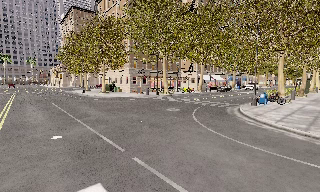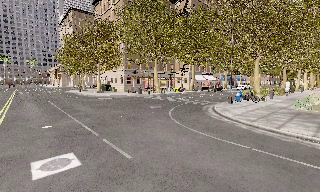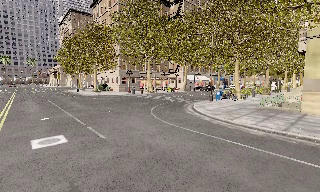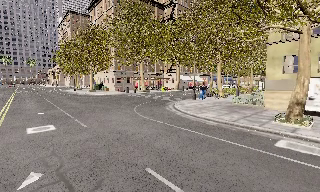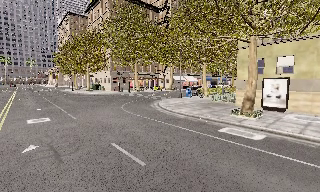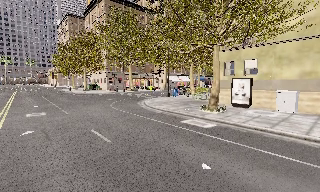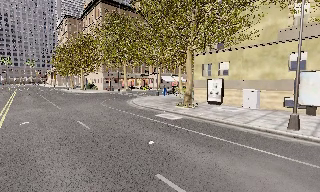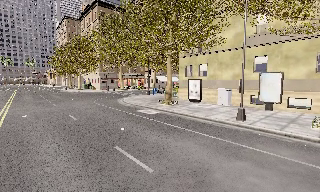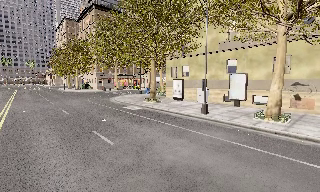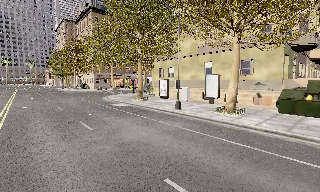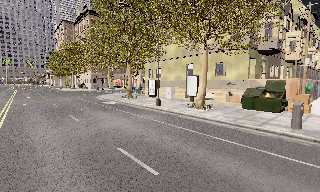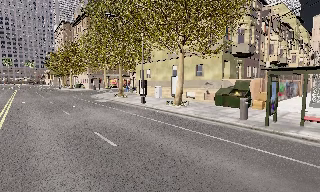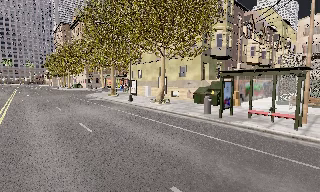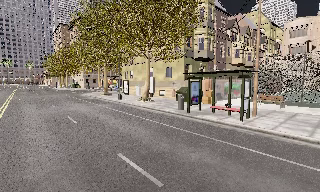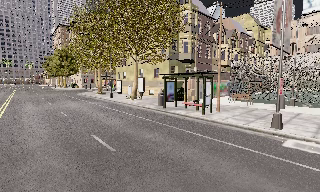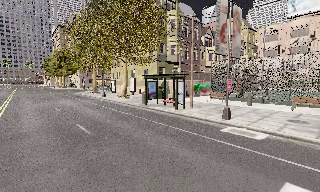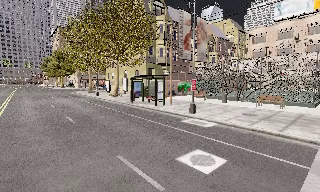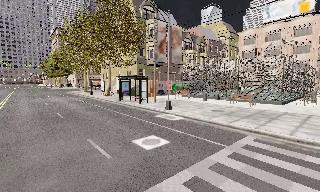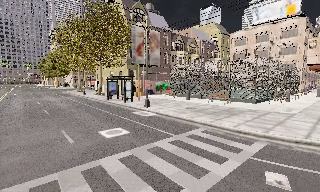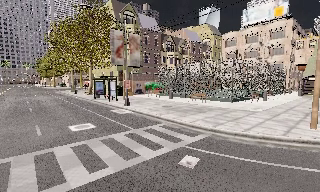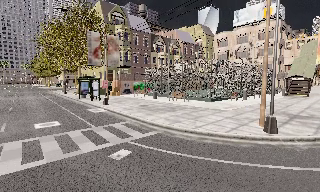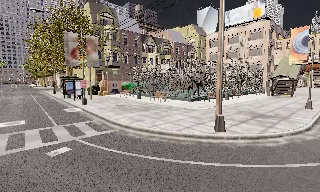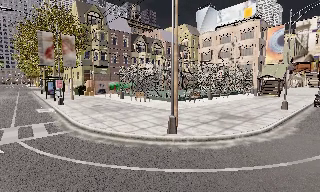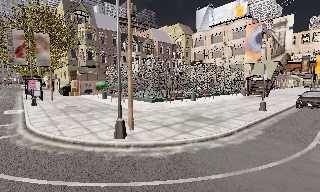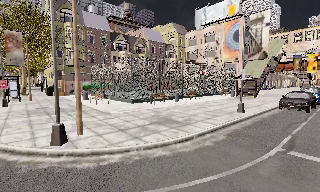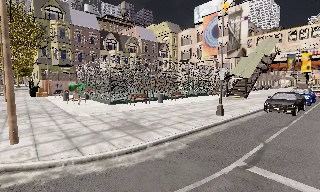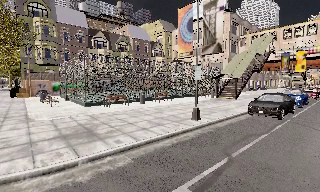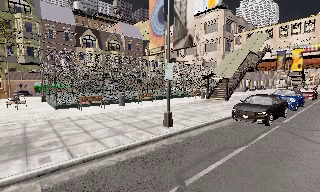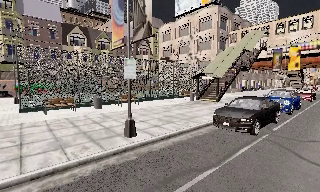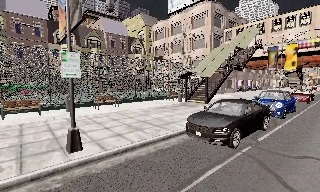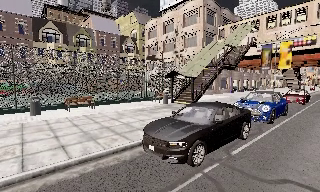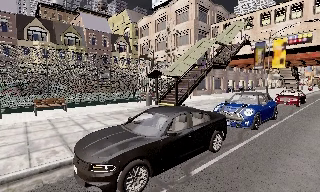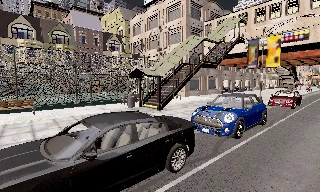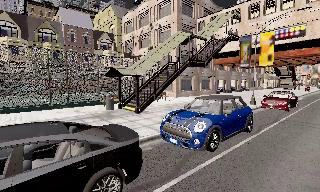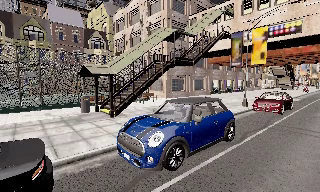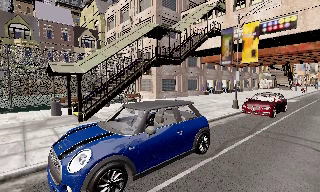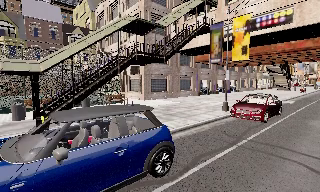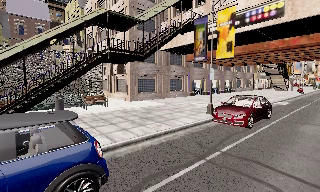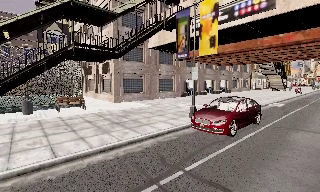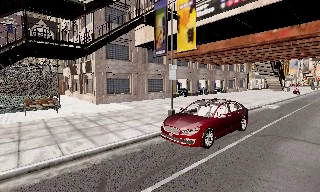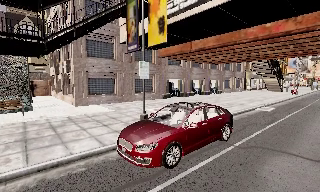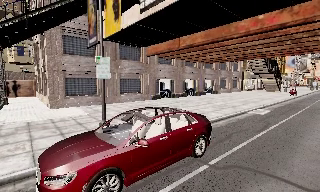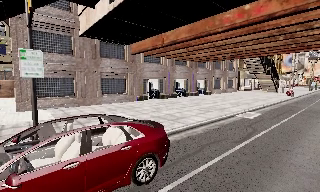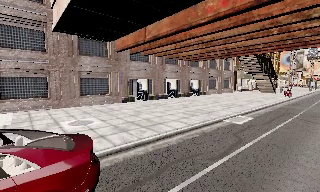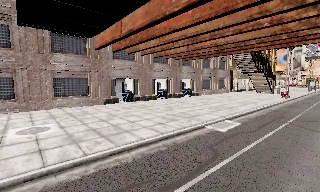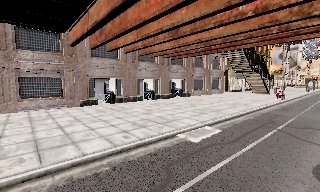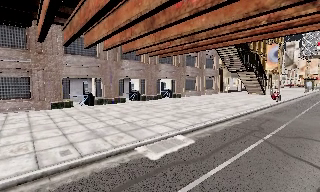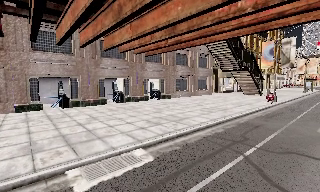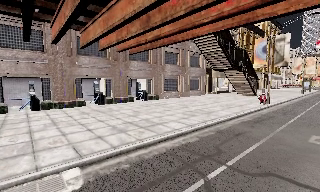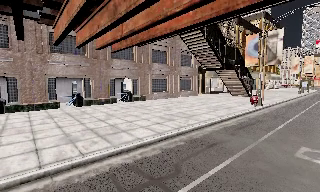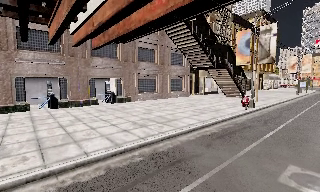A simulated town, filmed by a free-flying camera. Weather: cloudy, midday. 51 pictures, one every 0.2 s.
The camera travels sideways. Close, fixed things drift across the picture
to the left.
0.0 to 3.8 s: The camera travels backward and to its right, about 45 m, so what stands in front gets smaller.
3.8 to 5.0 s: The camera travels to its right, about 12 m, so close, fixed things drift to the left.
5.0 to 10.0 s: The camera travels to its right and forward, about 50 m, so close, fixed things drift to the left.
The film runs backward here.
